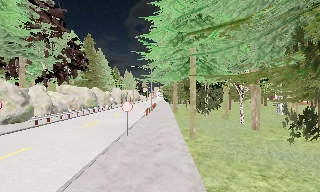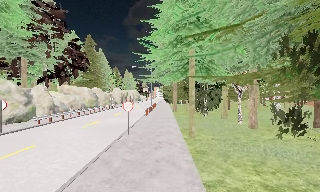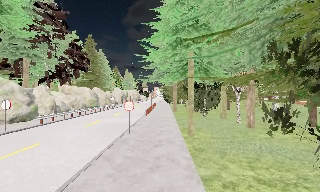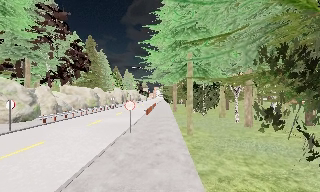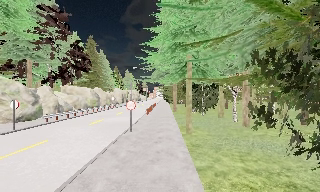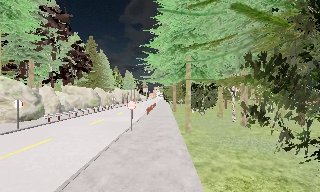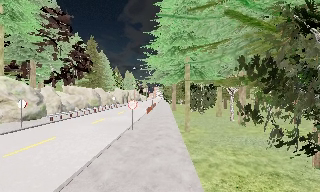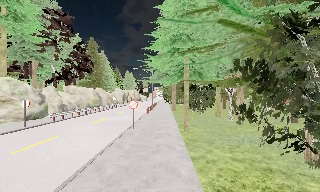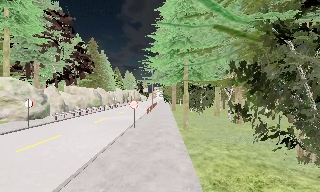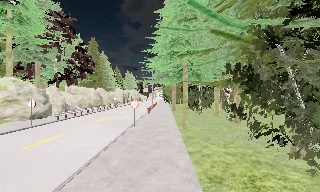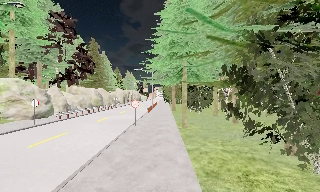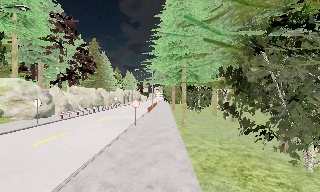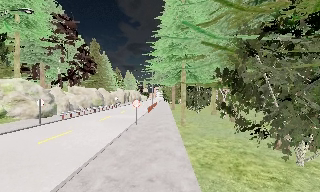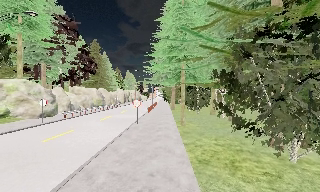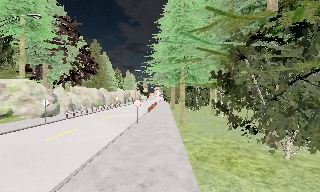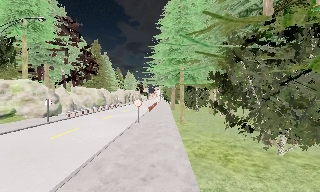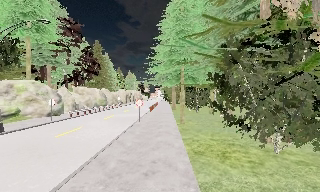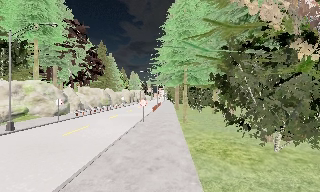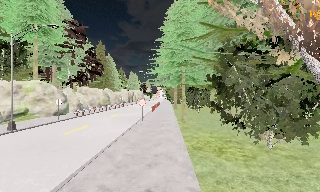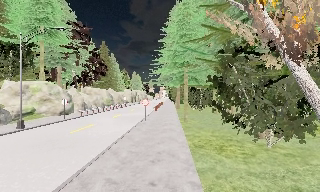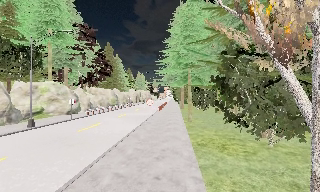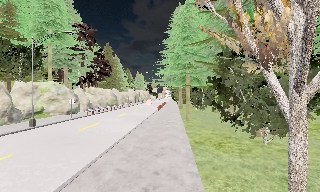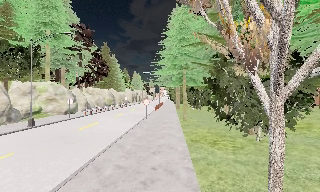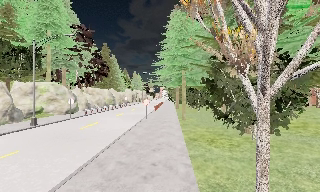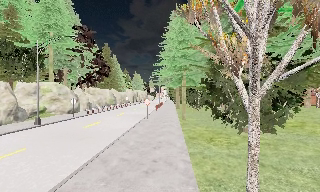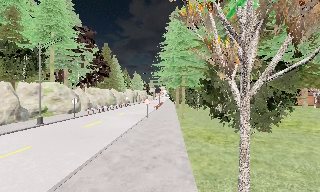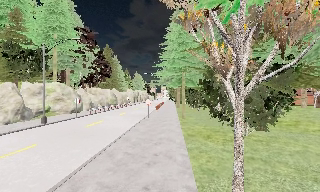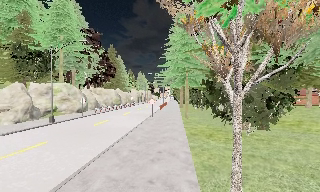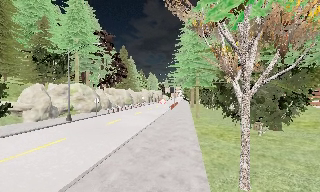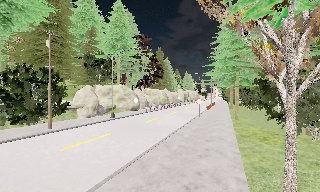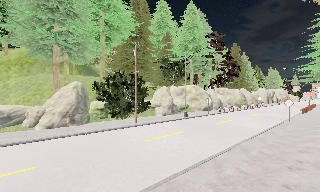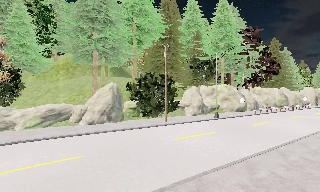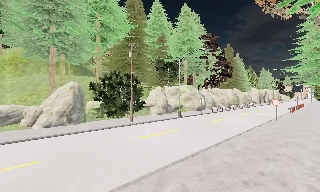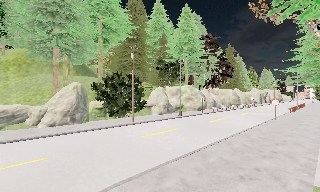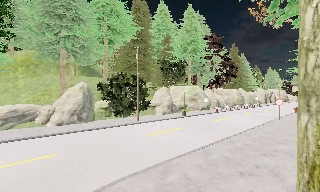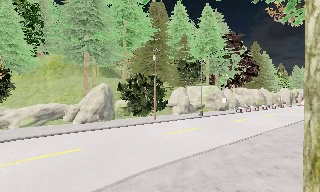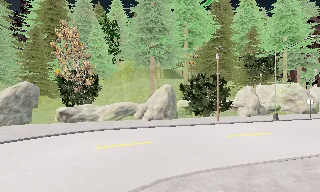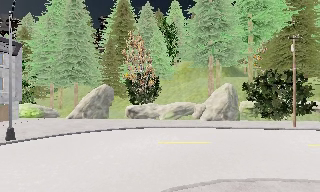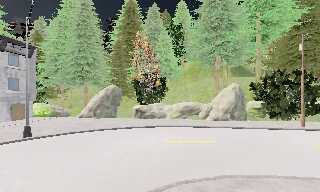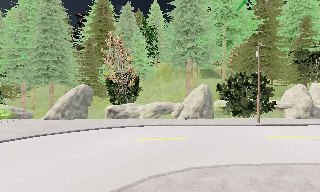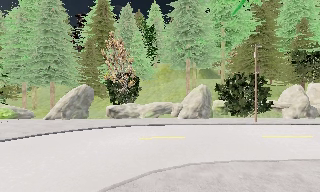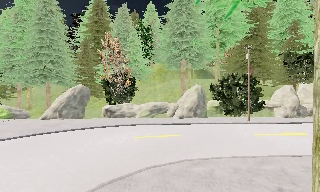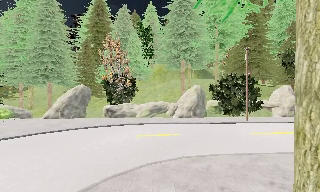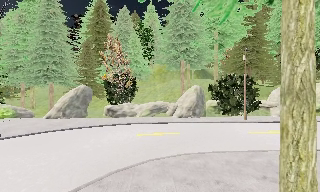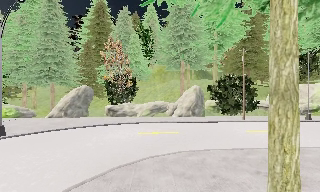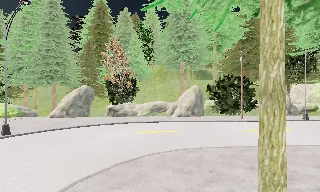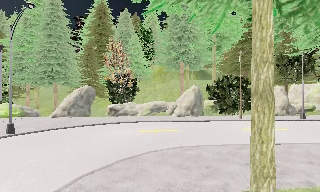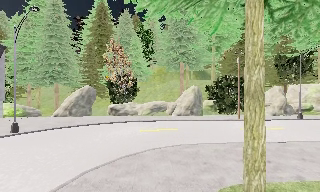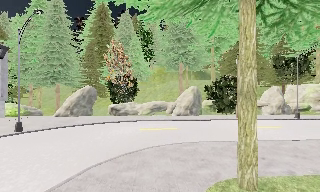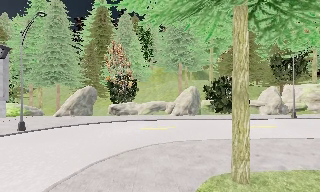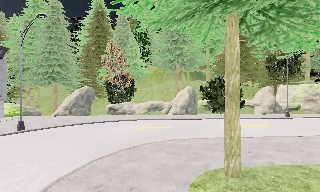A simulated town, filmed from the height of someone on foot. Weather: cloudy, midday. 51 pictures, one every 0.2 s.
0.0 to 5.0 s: The camera travels backward, about 8 m, so what stands in front gets smaller.
5.0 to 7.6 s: The camera pans to its left, which is counterclockwise from overhead, by about 95 degrees. It travels backward, about 4 m.
7.6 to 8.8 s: The camera pans to its right, which is clockwise from overhead, by about 10 degrees. It travels backward, about 2 m, so what stands in front gets smaller.
8.8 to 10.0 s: The camera travels backward, about 2 m, so what stands in front gets smaller.
The film runs backward here.
